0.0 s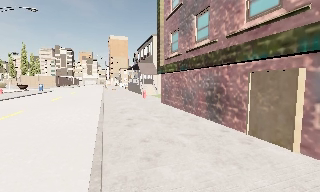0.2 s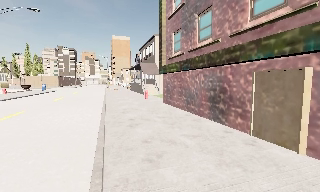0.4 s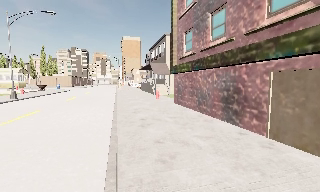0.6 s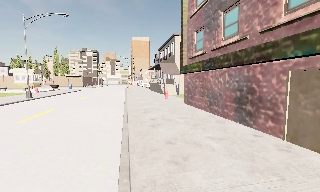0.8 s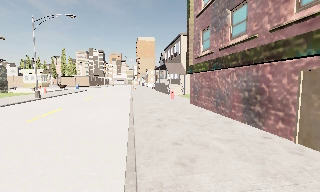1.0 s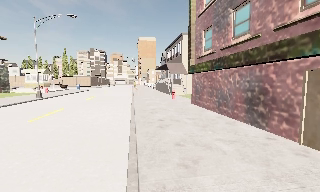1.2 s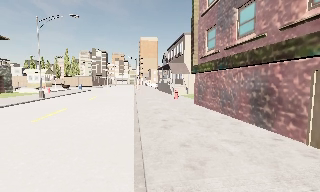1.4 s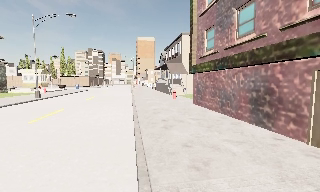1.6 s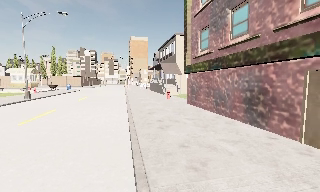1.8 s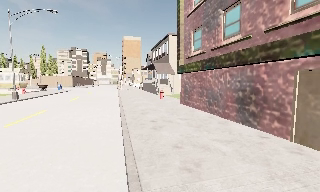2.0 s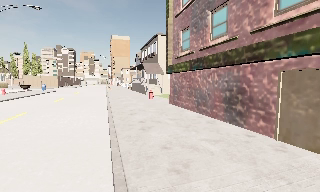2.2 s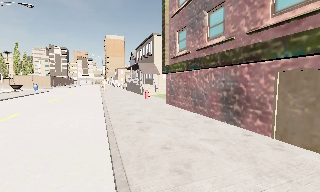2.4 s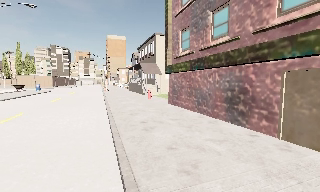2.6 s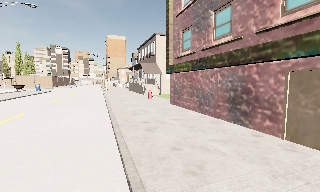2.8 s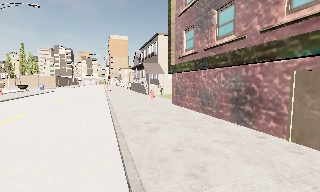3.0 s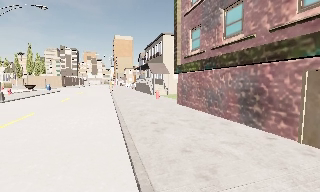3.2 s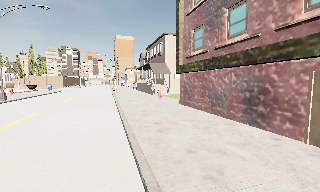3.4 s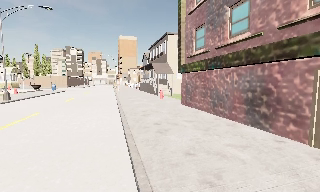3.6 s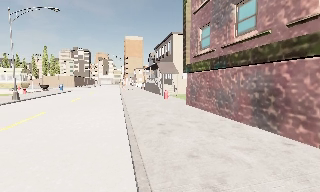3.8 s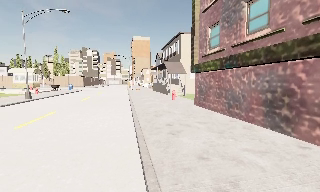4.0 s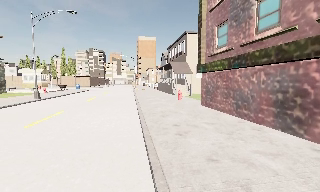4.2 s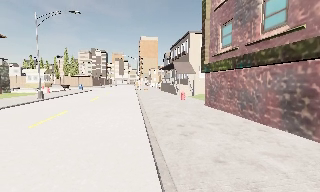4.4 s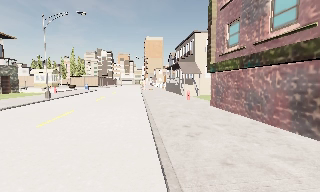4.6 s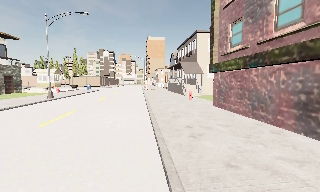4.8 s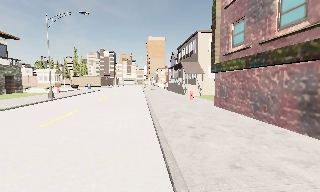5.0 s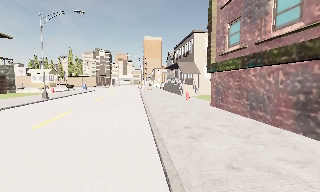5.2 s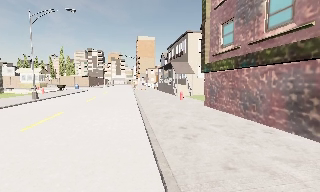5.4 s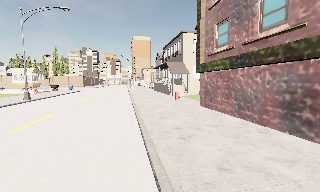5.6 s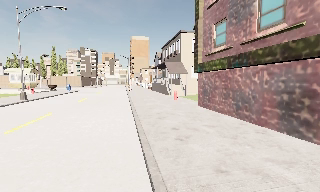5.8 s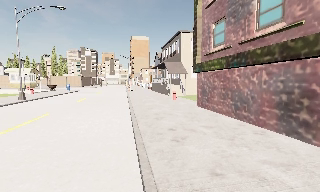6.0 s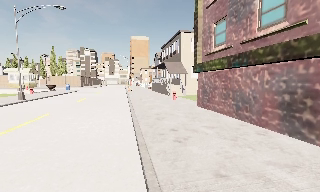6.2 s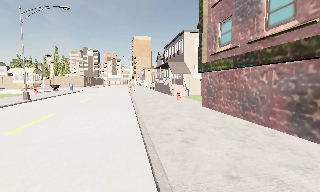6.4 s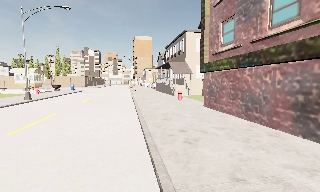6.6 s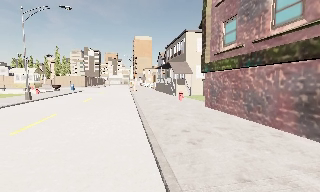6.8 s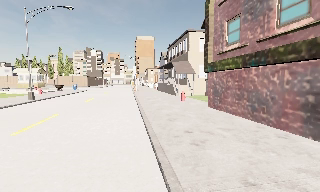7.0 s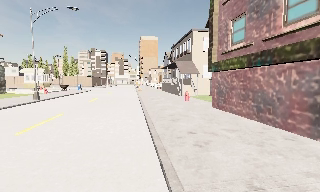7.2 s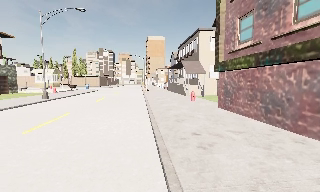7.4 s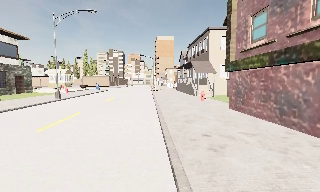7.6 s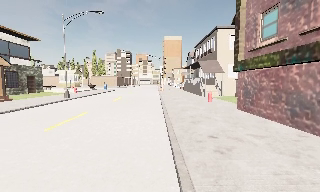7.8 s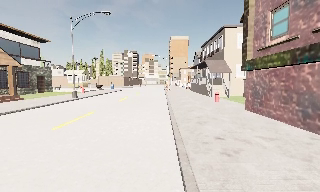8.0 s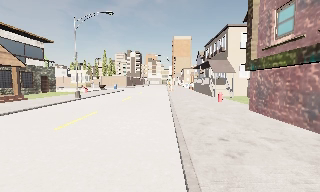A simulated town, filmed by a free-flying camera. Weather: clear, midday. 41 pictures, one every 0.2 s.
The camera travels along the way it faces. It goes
forward.
0.0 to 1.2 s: The camera shifts only a little, or ends up much as it began.
1.2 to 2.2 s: The camera swings to its right by about 10 degrees, and the scene slides to the left.
2.2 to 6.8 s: The camera travels forward and to its left, about 1.5 m, so what stands in front looms larger.
6.8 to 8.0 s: The camera swings to its left by about 15 degrees, and the scene slides to the right.
The film runs forward here.
